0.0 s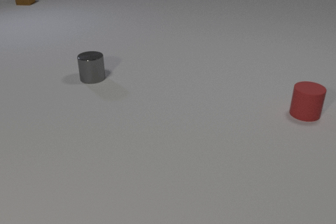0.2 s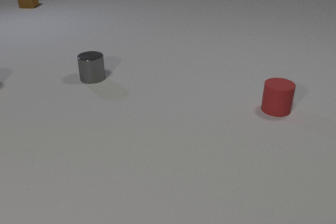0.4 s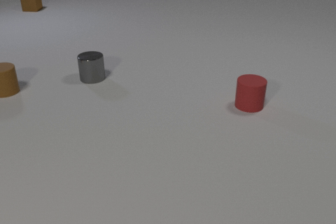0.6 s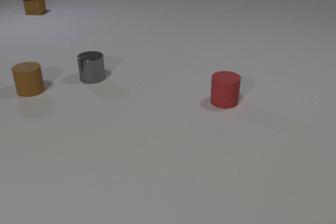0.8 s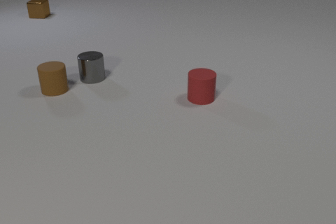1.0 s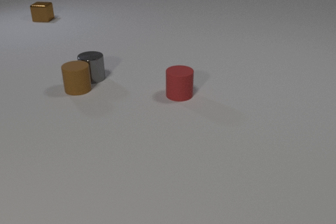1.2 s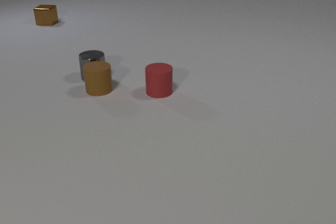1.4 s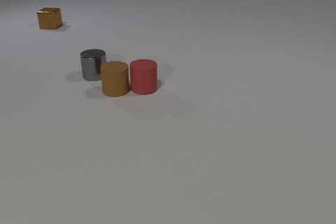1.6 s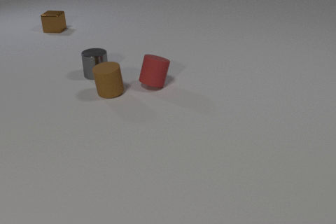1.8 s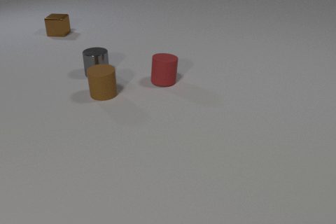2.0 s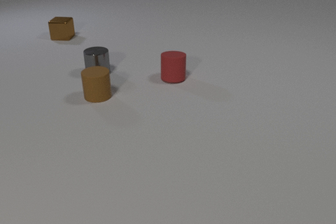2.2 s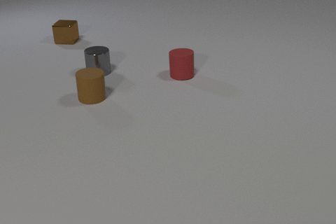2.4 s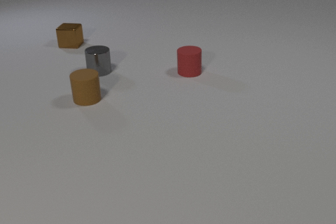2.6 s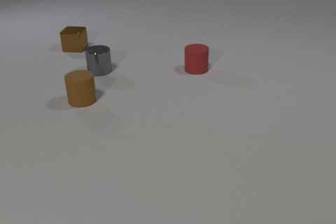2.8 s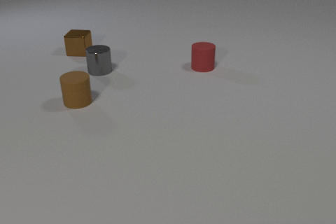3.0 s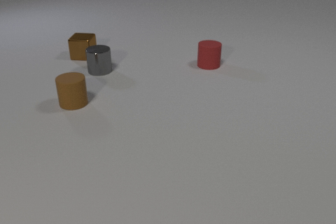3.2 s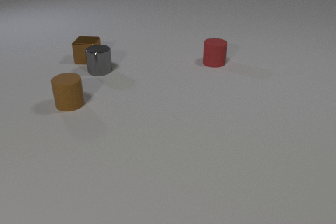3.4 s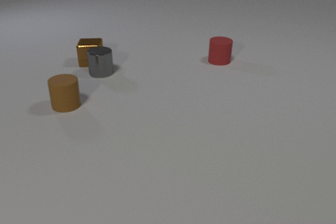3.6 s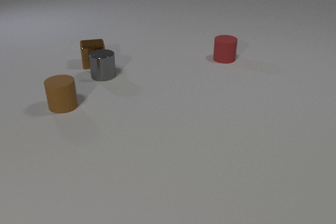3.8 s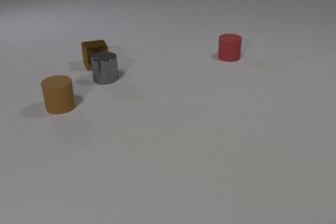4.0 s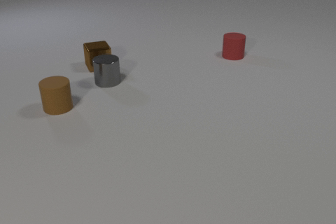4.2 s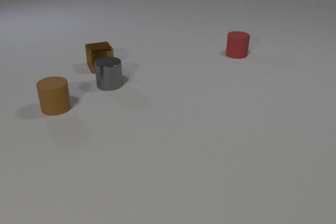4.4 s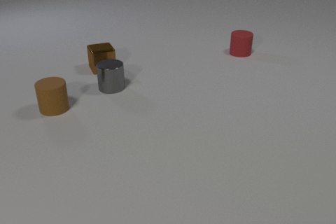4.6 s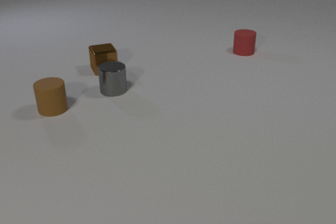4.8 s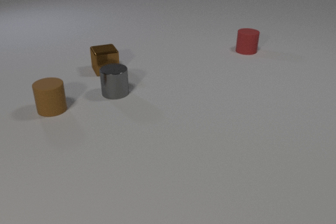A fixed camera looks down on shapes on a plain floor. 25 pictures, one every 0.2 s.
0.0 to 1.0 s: The brown rubber cylinder comes in at the left edge, slides to the right. The red rubber cylinder slides to the left. The brown metal cube slides toward the camera.
1.0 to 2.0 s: The brown rubber cylinder slides to the right and toward the camera. The red rubber cylinder slides away from the camera. The gray metal cylinder slides away from the camera and to the right. The brown metal cube slides toward the camera. The brown rubber cylinder and the gray metal cylinder collide. The brown rubber cylinder and the red rubber cylinder collide.
2.0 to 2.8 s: The brown rubber cylinder slides to the left and toward the camera. The red rubber cylinder slides to the right and away from the camera. The brown metal cube slides toward the camera.
2.8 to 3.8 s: The brown rubber cylinder slides to the left. The red rubber cylinder slides away from the camera and to the right. The gray metal cylinder slides toward the camera. The brown metal cube slides toward the camera and to the right, spins counterclockwise seen from above by about 30 degrees, its near face sliding to the right. The gray metal cylinder and the brown metal cube collide.
3.8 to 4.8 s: The brown rubber cylinder slides to the left. The red rubber cylinder slides away from the camera and to the right. The gray metal cylinder slides toward the camera. The brown metal cube slides toward the camera and to the right.
Are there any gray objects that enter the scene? no.
How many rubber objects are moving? 2.
What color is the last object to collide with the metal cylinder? brown.
